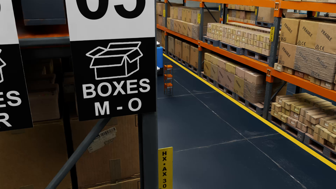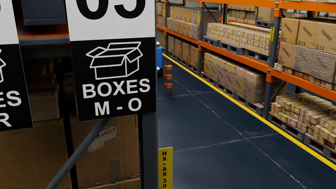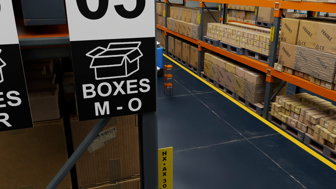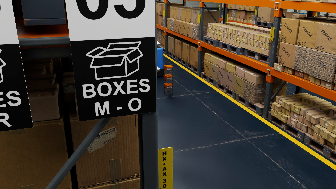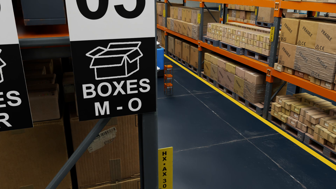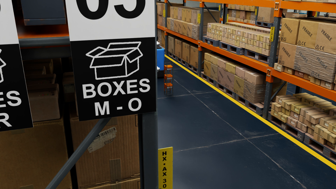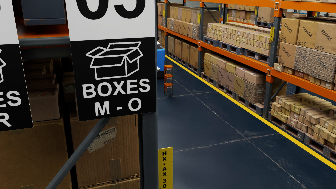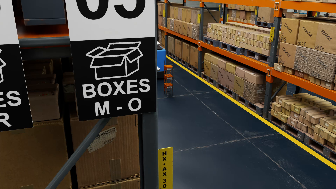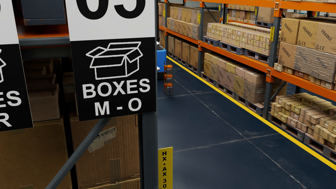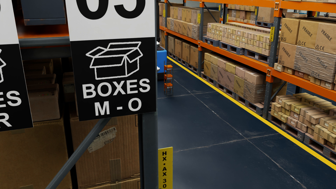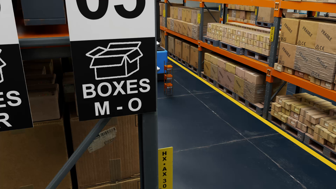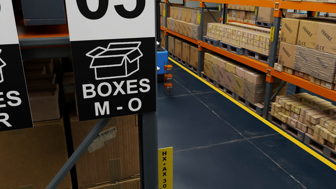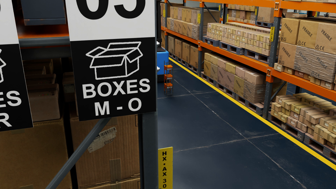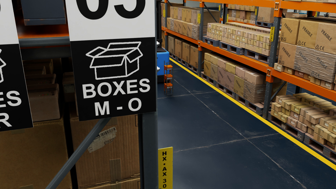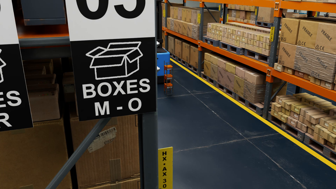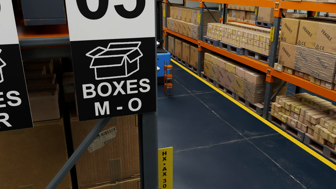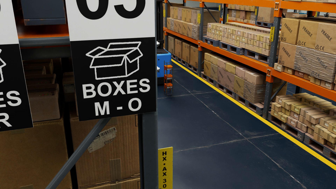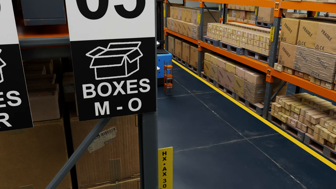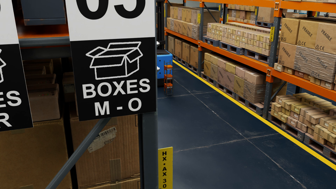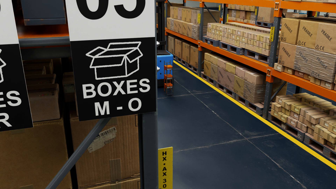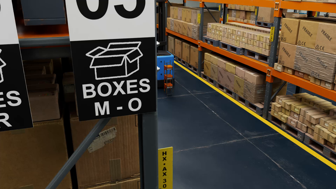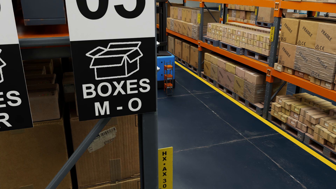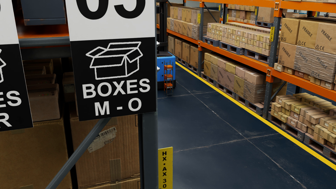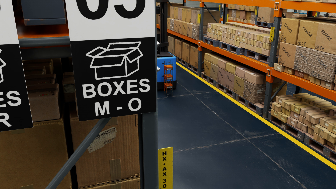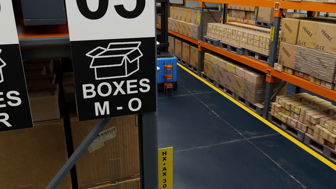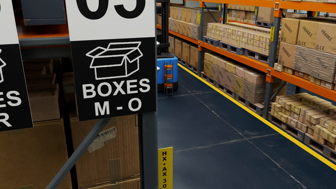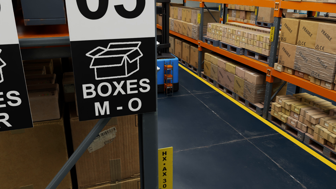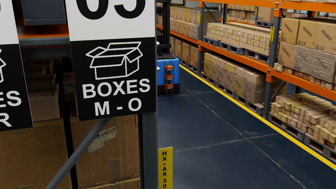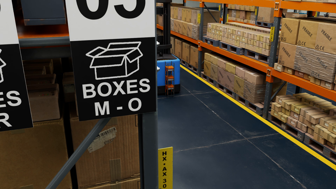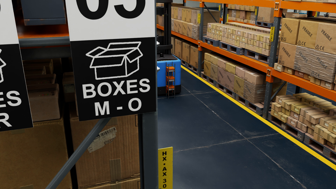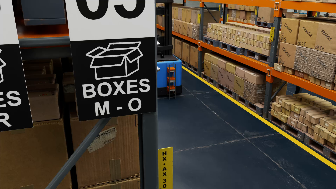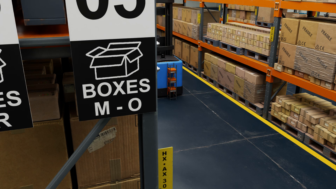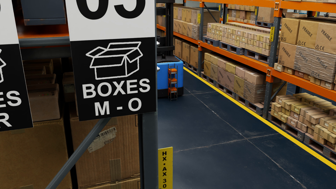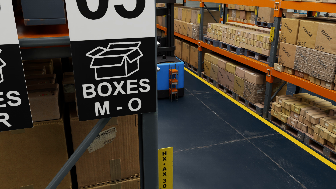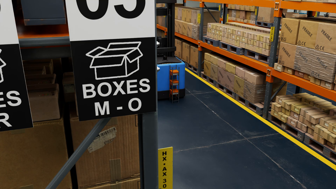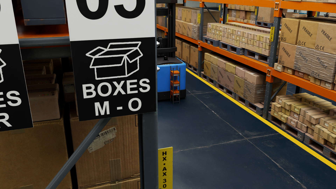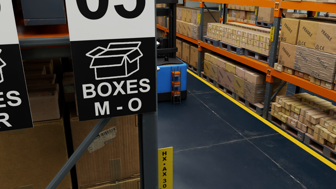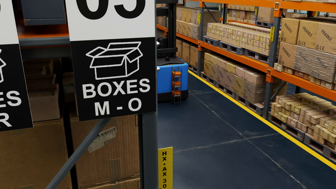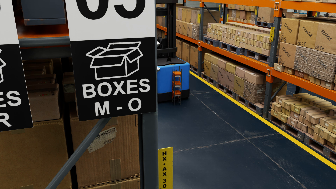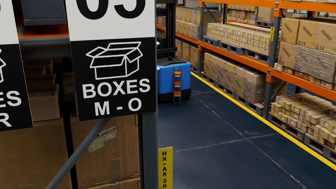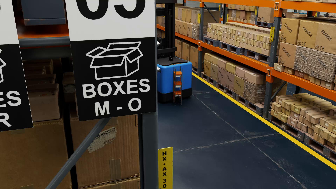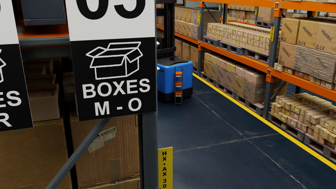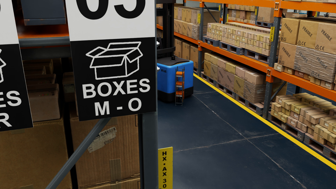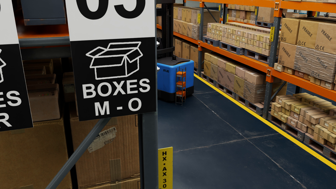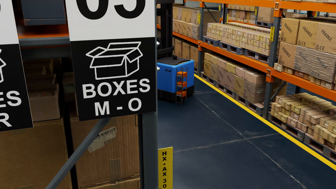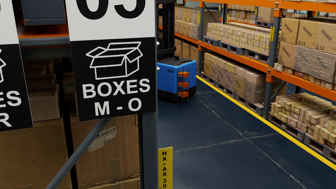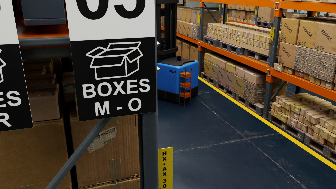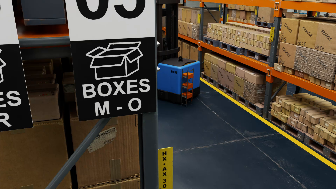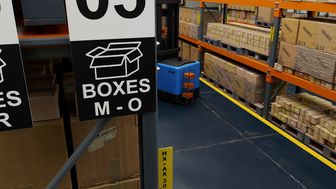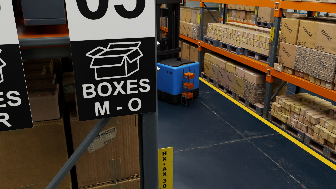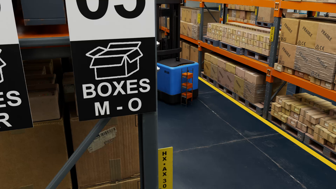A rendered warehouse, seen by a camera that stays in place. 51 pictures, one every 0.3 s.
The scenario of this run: A forklift runs into an object in its way.
